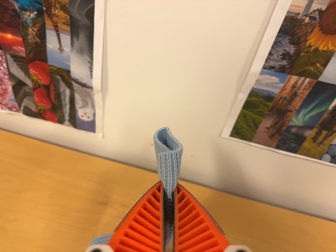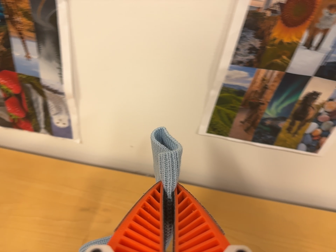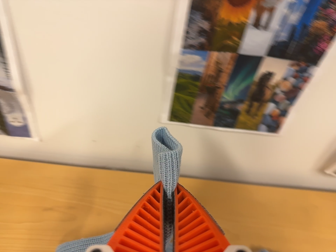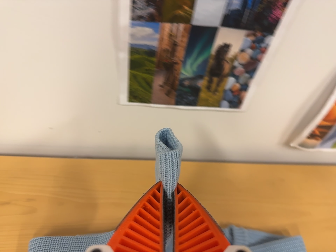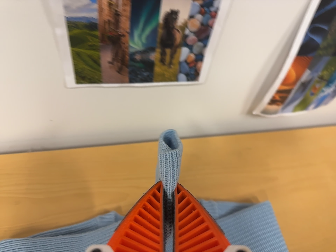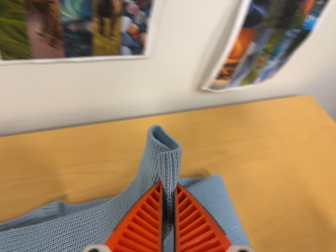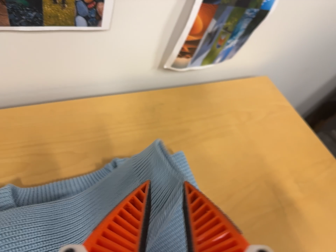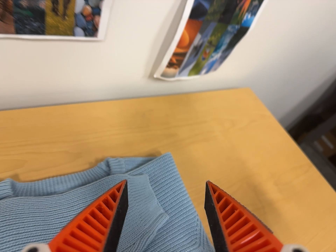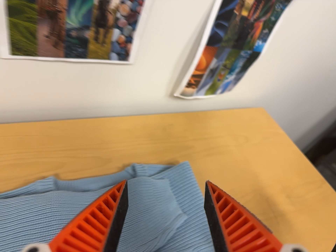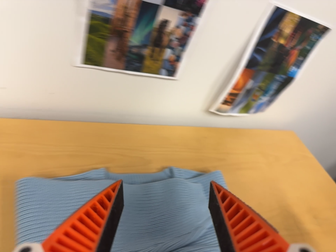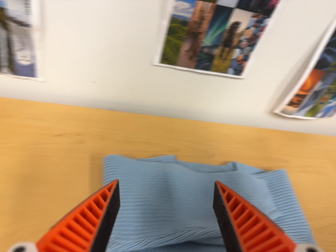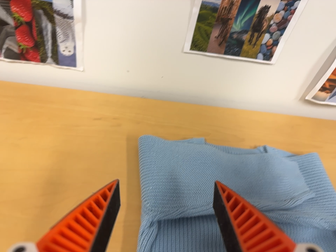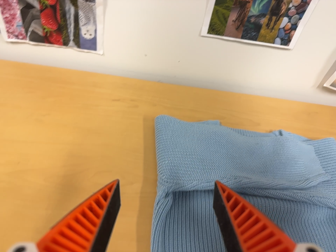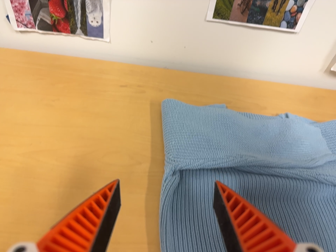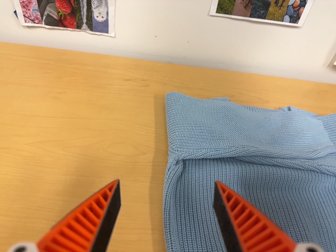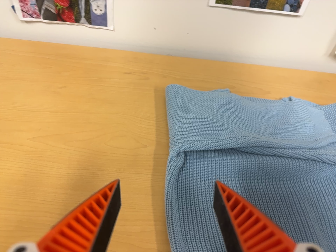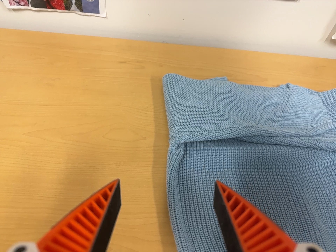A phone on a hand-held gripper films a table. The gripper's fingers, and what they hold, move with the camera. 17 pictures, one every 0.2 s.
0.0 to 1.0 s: The camera swings to its right by about 25 degrees, and the scene slides to the left. It travels to its right and forward, about 14 cm, so close, fixed things drift to the left. Its aim tips toward the bottom of its view by about 10 degrees, and the scene shifts upward. It rolls about its line of sight by about 20 degrees, and the scene rotates counterclockwise.
1.0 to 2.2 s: The camera pans to its left by about 15 degrees. It travels backward, toward the bottom of its view and to its left, about 24 cm, so what stands in front gets smaller. Its aim tips toward the top of its view by about 15 degrees. It rolls about its line of sight by about 10 degrees, and the scene rotates clockwise.
2.2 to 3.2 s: The camera travels toward the bottom of its view, about 8 cm, so close, fixed things drift upward.
The film runs forward here.
